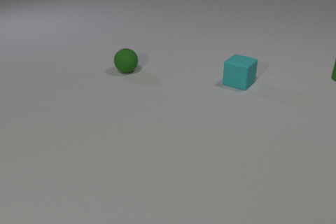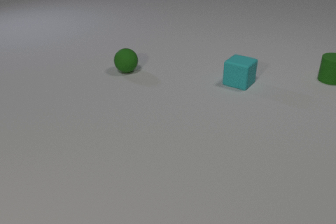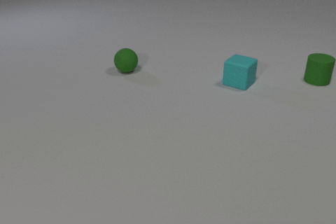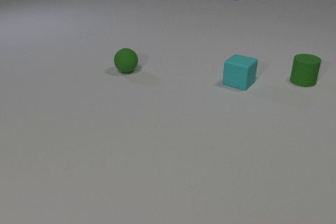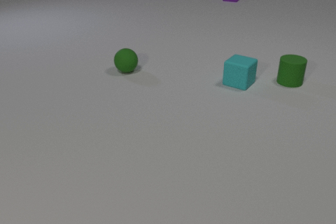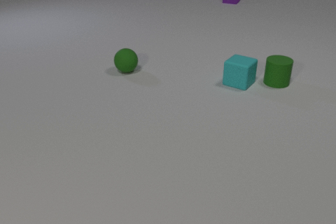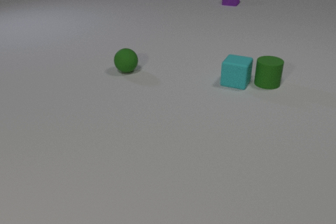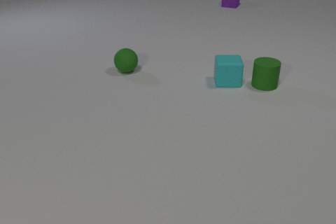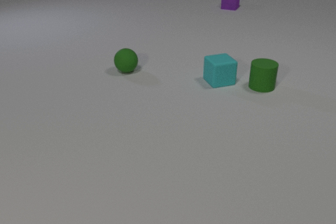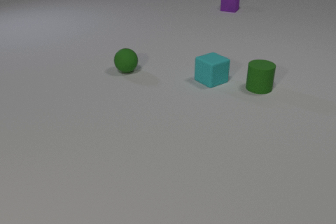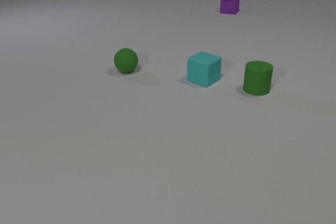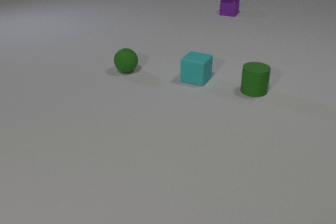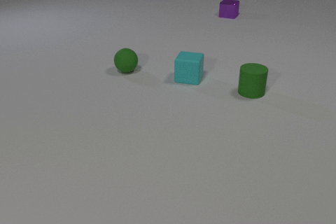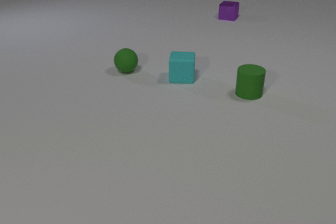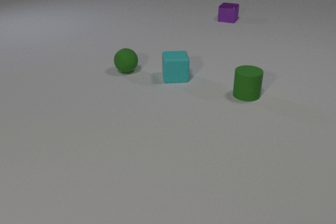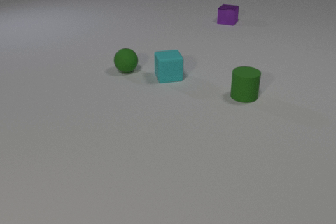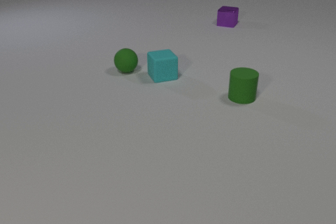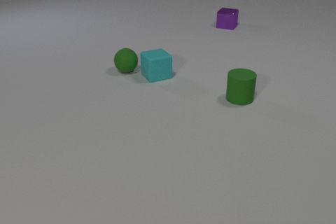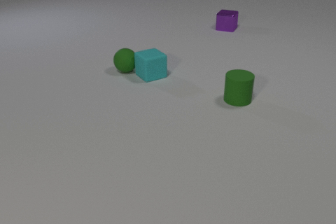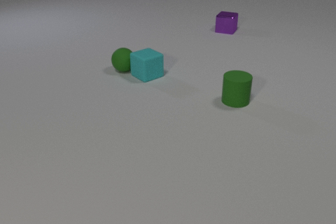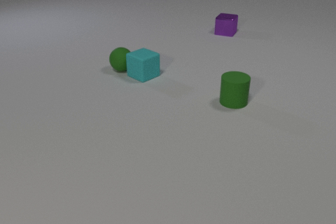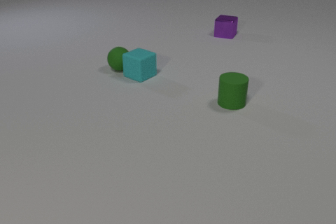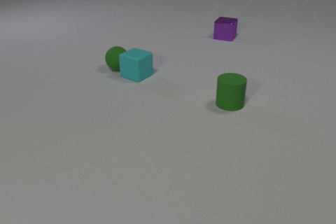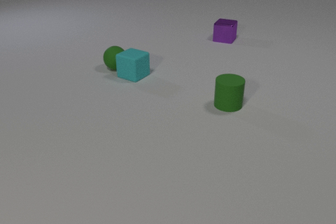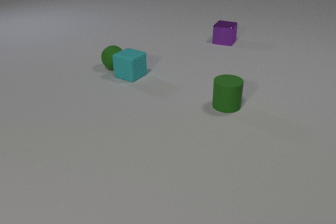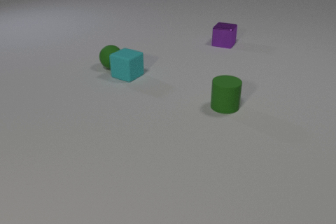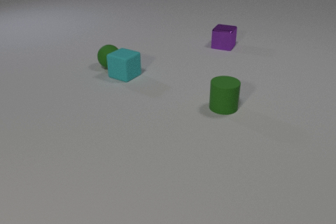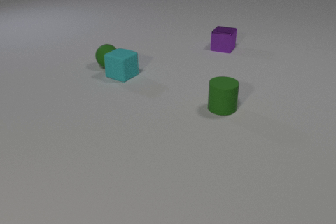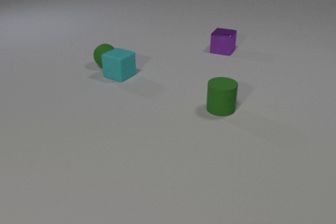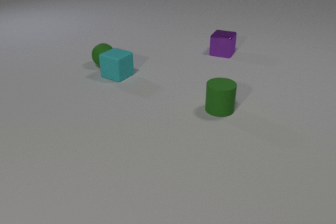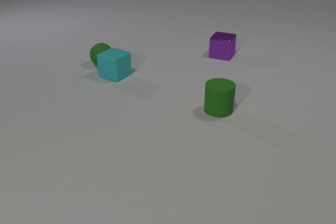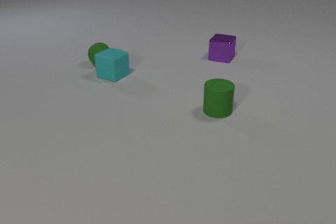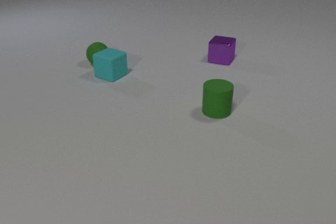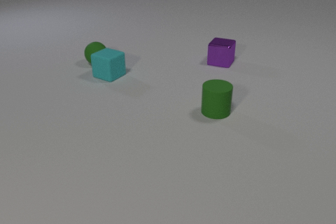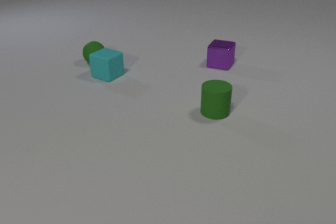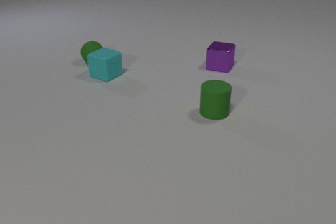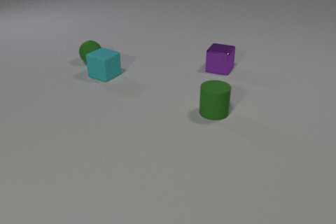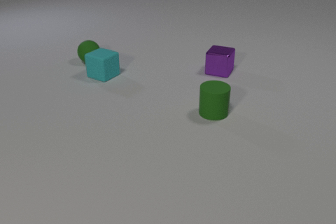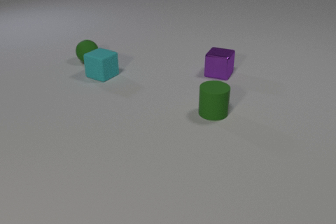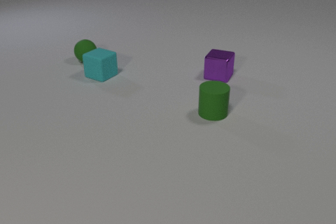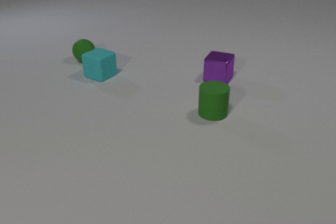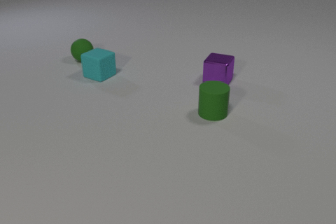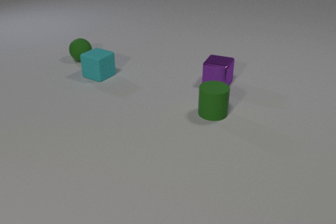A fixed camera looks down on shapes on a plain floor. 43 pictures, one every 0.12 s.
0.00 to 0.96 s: The green rubber cylinder slides to the left and toward the camera. The cyan rubber cube slides to the left, spins counterclockwise seen from above by about 60 degrees, its near face sliding to the right. The purple metal cube comes in at the top edge, slides toward the camera. The green rubber cylinder and the cyan rubber cube collide.
0.96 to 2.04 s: The green rubber cylinder slides toward the camera and to the left. The cyan rubber cube slides to the left, spins counterclockwise seen from above by about 90 degrees, its near face sliding to the right. The purple metal cube slides toward the camera.
2.04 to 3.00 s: The green rubber cylinder slides toward the camera and to the left. The cyan rubber cube slides to the left, spins counterclockwise seen from above by about 30 degrees, its near face sliding to the right. The purple metal cube slides toward the camera. The green rubber sphere rolls to the left and away from the camera. The cyan rubber cube and the green rubber sphere collide.
3.00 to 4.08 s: The green rubber cylinder slides toward the camera and to the left. The cyan rubber cube slides to the left. The purple metal cube slides toward the camera. The green rubber sphere rolls to the left and away from the camera.
4.08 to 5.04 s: The cyan rubber cube slides to the left. The purple metal cube slides toward the camera. The green rubber sphere rolls to the left and away from the camera.
How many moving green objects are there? 2.
What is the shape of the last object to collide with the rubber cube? sphere.
Are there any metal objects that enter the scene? yes.
